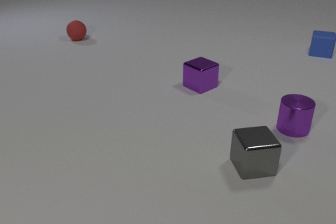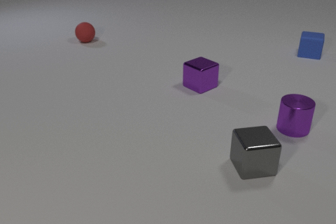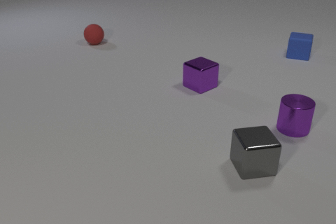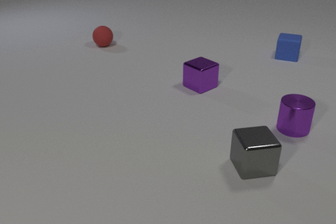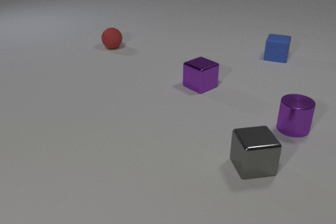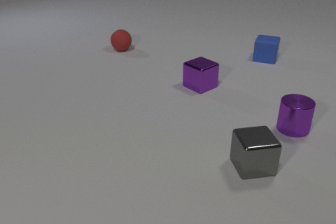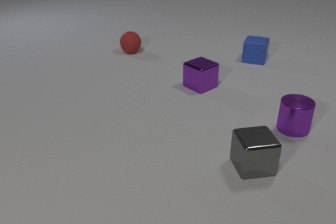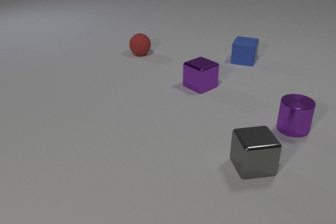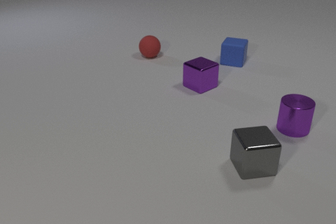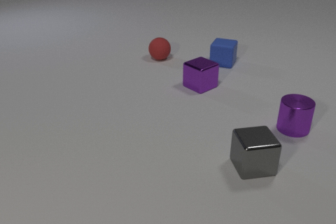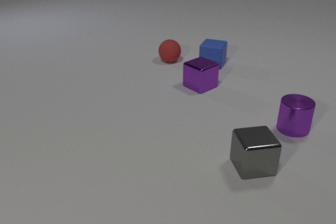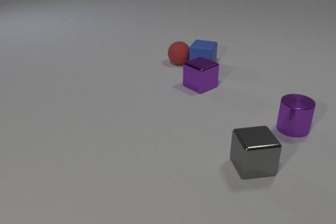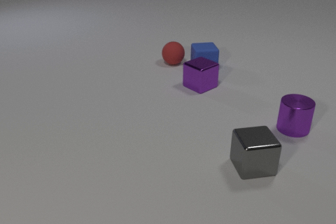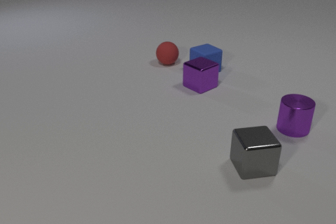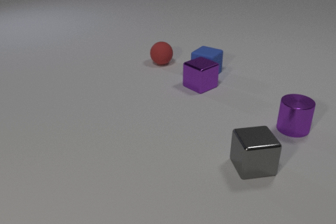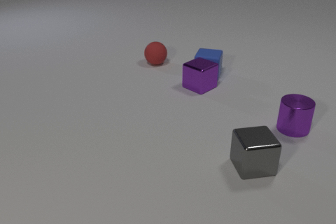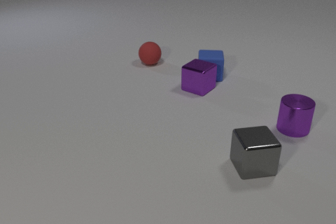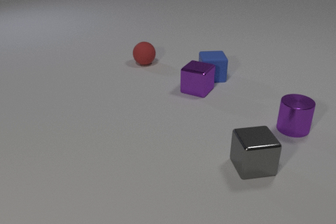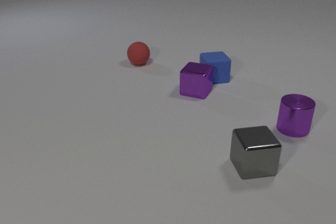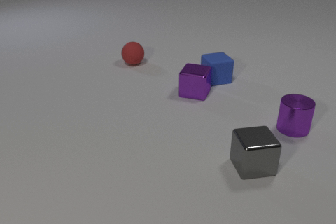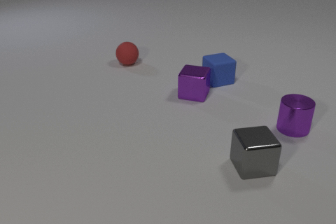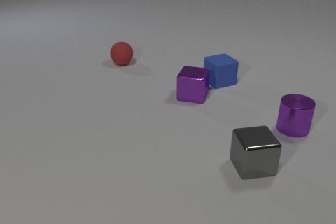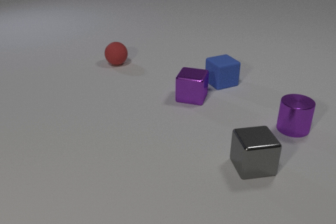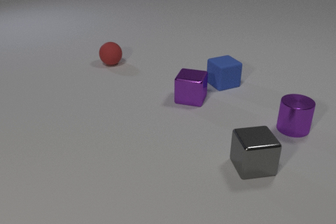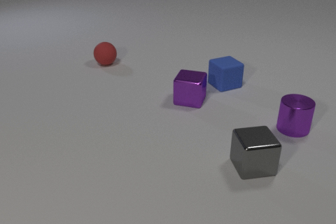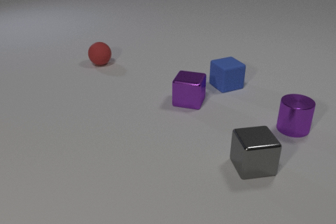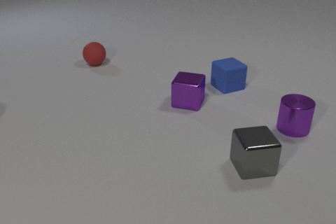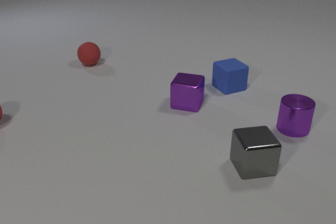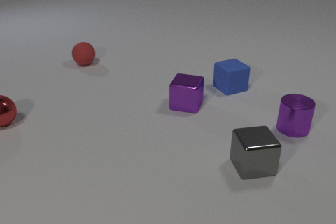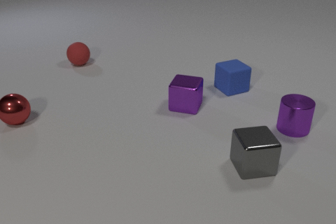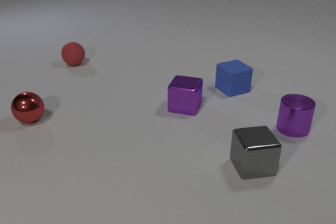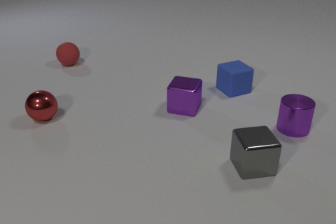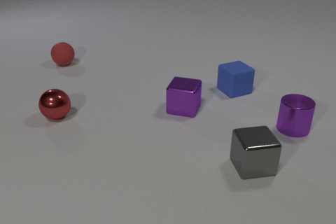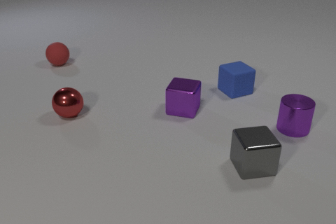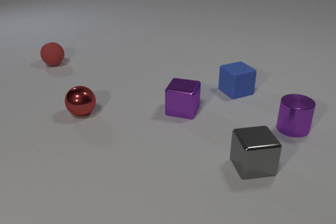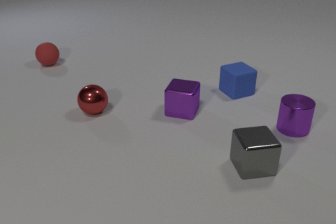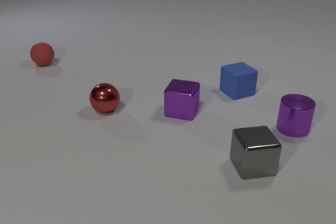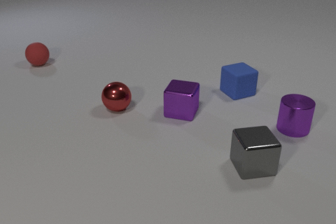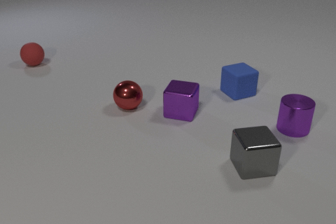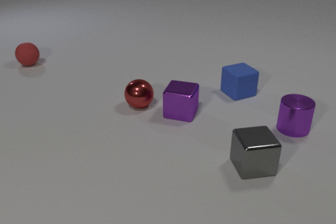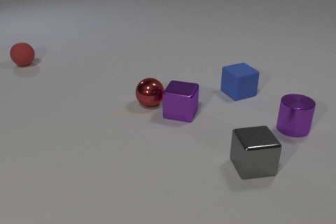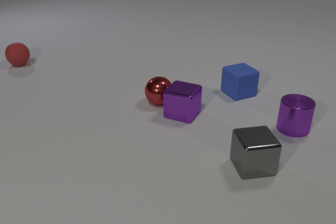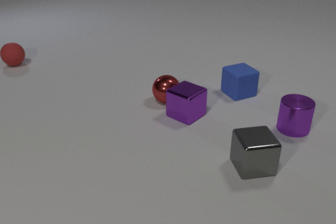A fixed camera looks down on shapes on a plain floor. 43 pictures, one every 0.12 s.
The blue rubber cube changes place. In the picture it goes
toward the camera.
The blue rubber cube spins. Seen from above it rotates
counterclockwise.
0.00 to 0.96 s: The red rubber sphere rolls to the right and toward the camera. The blue rubber cube slides to the left and toward the camera.
0.96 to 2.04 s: The red rubber sphere rolls toward the camera. The blue rubber cube slides toward the camera and to the left, spins so that its near face slides to the right, counterclockwise seen from above. The purple metal cube slides toward the camera, spins counterclockwise seen from above by about 15 degrees, its near face sliding to the right. The red rubber sphere and the blue rubber cube collide. The blue rubber cube and the purple metal cube collide.
2.04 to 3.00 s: The red rubber sphere rolls to the left. The blue rubber cube slides toward the camera and to the right, spins so that its near face slides to the right, counterclockwise seen from above. The purple metal cube slides toward the camera.
3.00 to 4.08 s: The red rubber sphere rolls to the left. The blue rubber cube slides toward the camera and to the right. The purple metal cube slides toward the camera. The red metal sphere comes in at the left edge, rolls to the right.
4.08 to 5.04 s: The red rubber sphere rolls to the left. The purple metal cube slides toward the camera, spins clockwise seen from above by about 30 degrees, its near face sliding to the left. The red metal sphere rolls to the right. The purple metal cube and the red metal sphere collide.
How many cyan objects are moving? 0.
What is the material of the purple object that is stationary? metal.
Are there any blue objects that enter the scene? no.
